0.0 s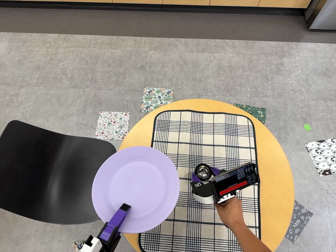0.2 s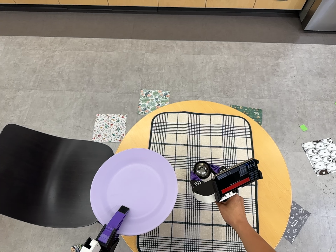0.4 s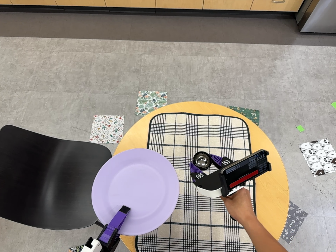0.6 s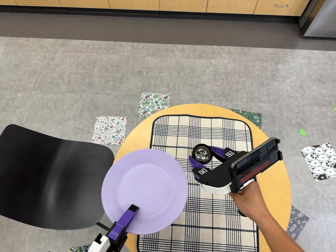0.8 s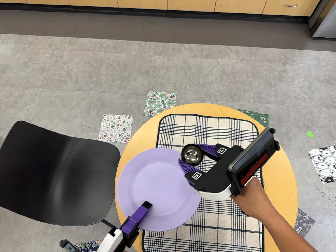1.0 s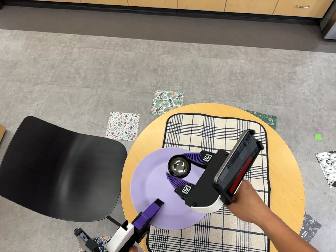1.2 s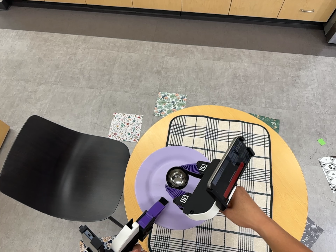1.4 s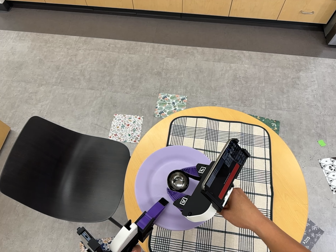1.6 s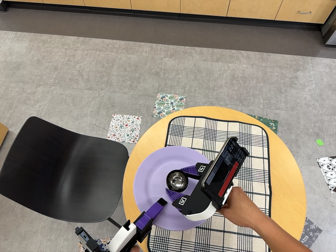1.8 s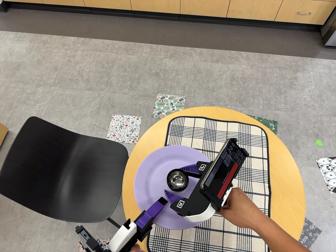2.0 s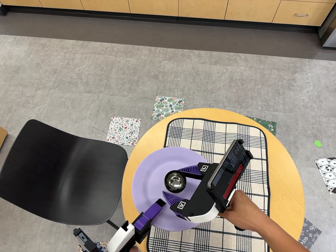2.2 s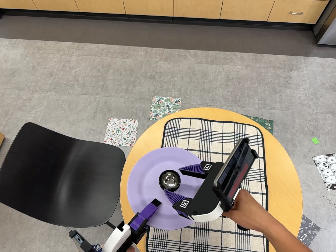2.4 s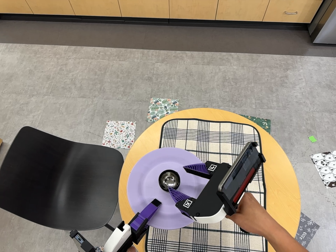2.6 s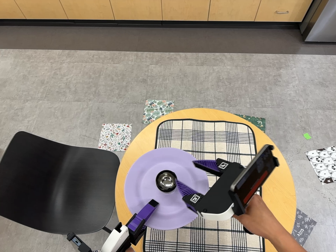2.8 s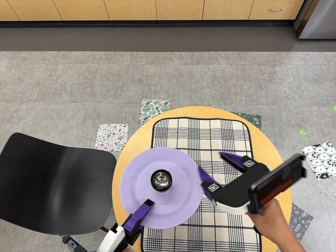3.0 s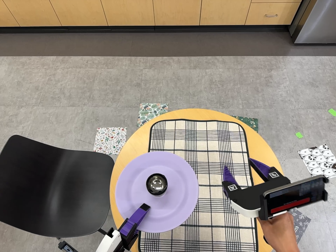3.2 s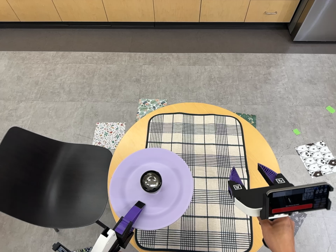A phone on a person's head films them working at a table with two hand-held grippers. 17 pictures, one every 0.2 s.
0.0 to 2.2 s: The camera shifts only a little, or ends up much as it began.
2.2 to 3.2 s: The camera travels toward the bottom of its view, to its right and backward, about 8 cm, so close, fixed things drift upward.
The film runs backward here.
